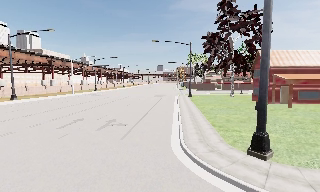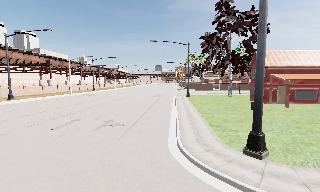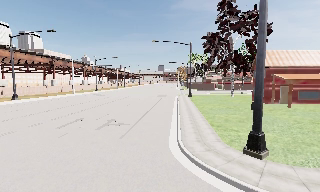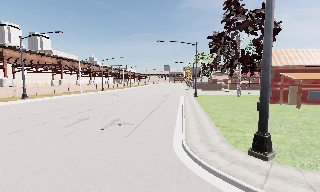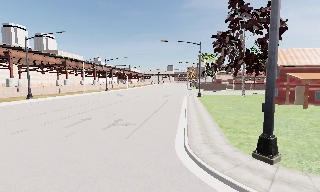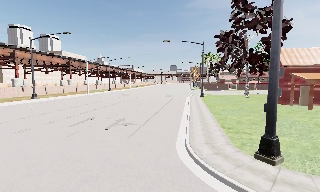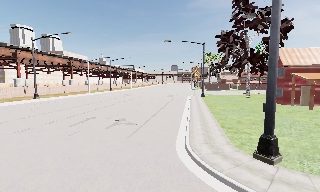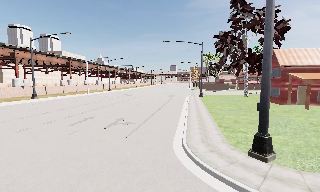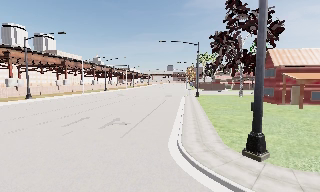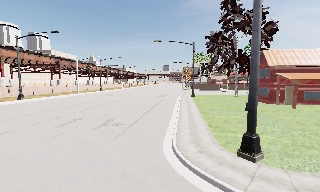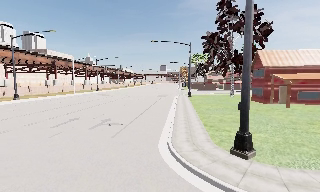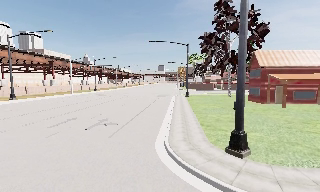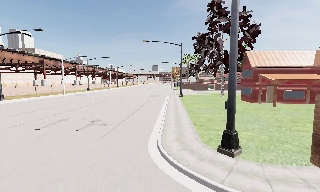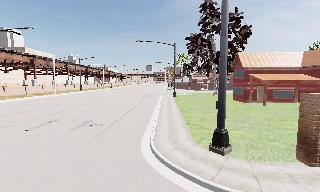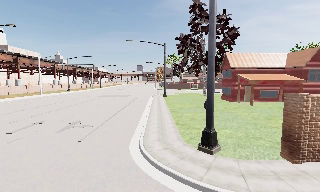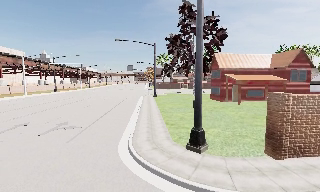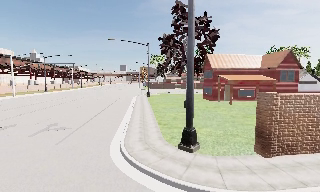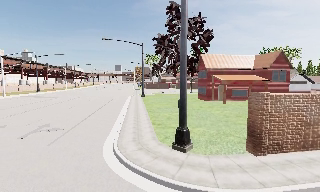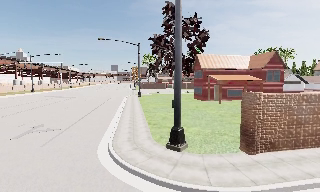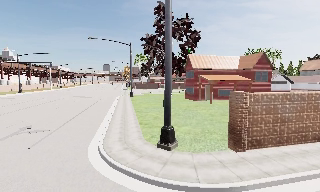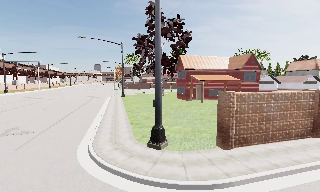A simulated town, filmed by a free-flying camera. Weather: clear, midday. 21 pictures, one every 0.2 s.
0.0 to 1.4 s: The camera travels to its right, about 0.5 m.
1.4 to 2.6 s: The camera shifts only a little, or ends up much as it began.
2.6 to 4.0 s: The camera swings to its right by about 15 degrees, and the scene slides to the left. It travels to its right, about 0.5 m, so close, fixed things drift to the left.
The film runs backward here.
